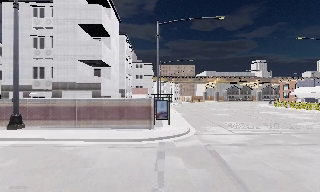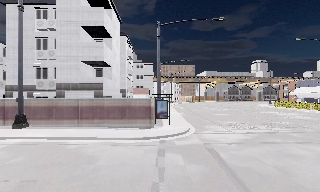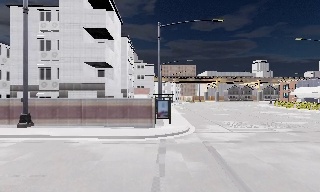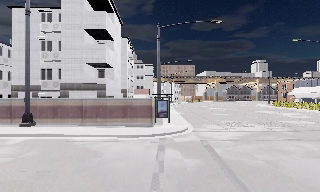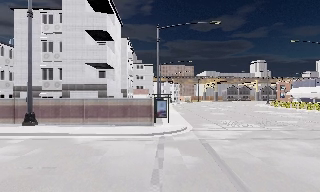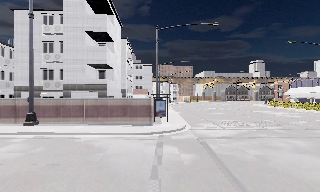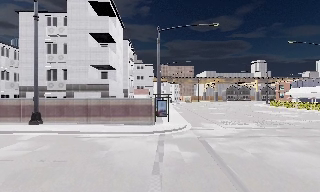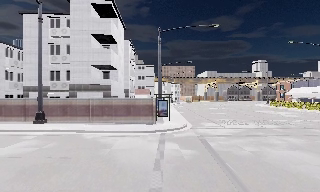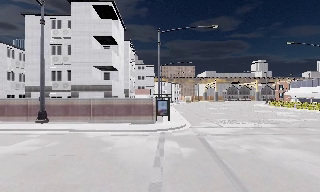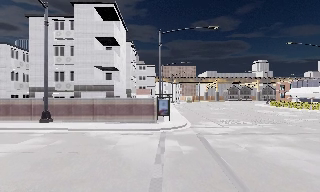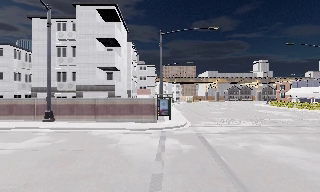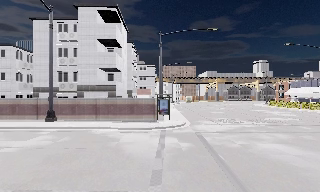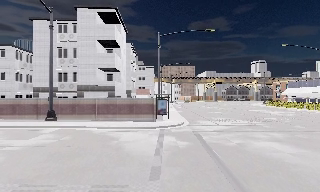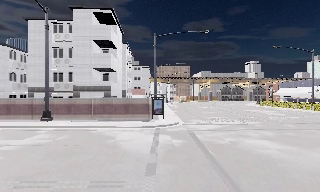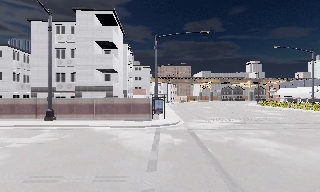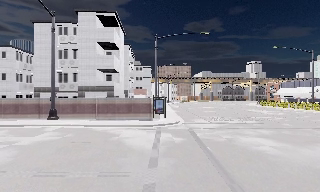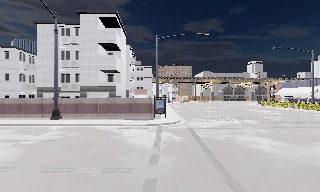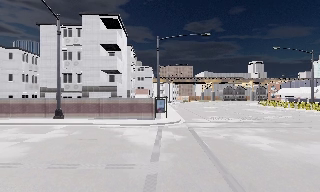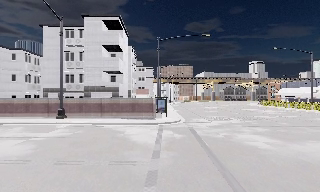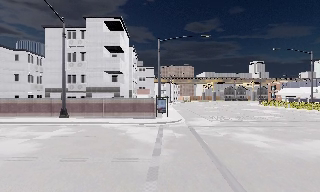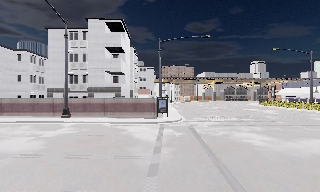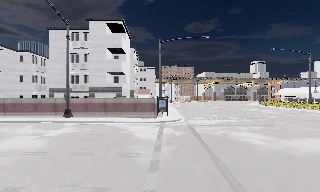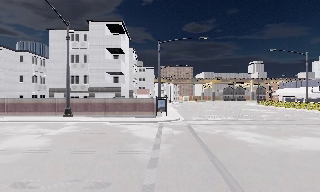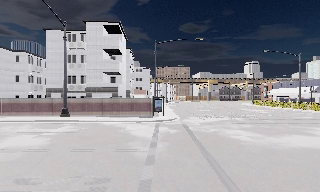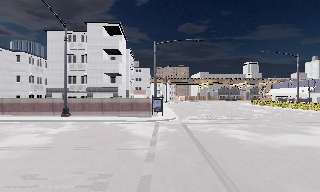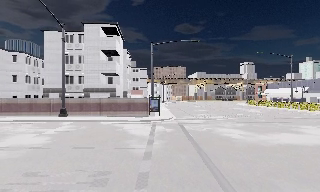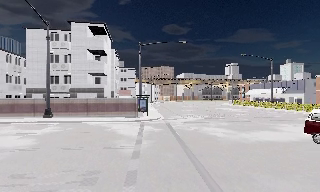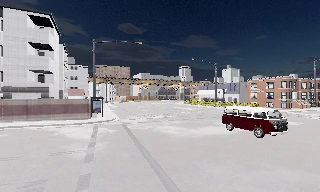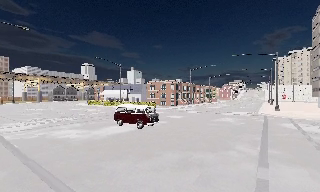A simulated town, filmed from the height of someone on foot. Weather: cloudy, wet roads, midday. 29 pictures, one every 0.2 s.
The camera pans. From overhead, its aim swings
clockwise.
The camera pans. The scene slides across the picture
to the left.
0.0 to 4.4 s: The camera travels backward, about 6 m, so what stands in front gets smaller.
4.4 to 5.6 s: The camera pans to its right, which is clockwise from overhead, by about 55 degrees. It travels backward, about 1.5 m.
The film runs backward here.
